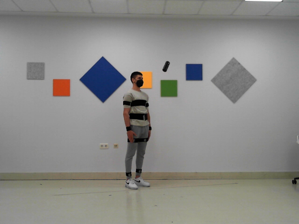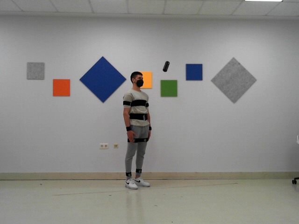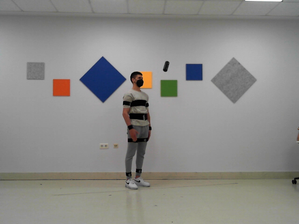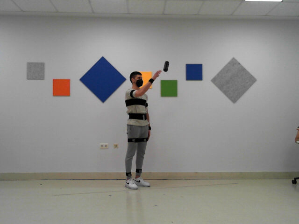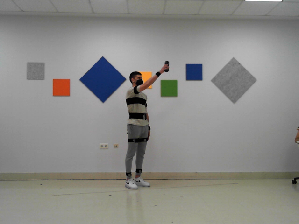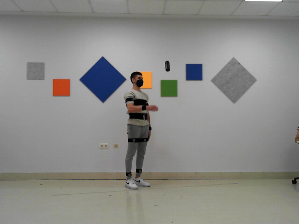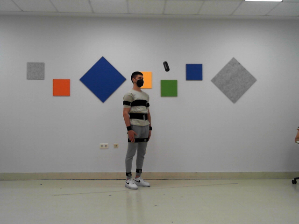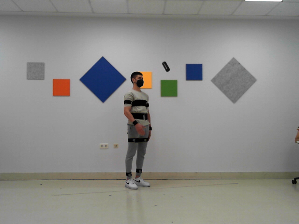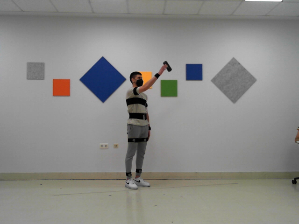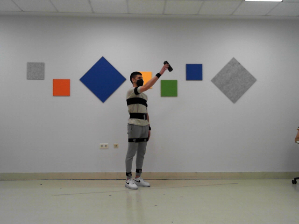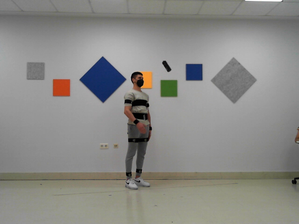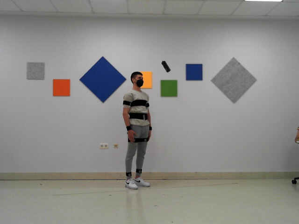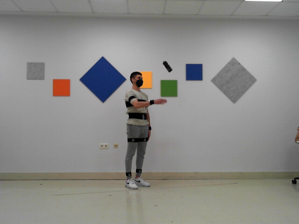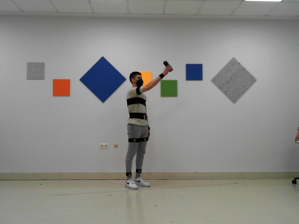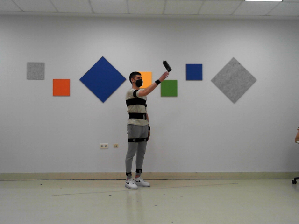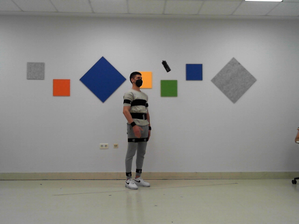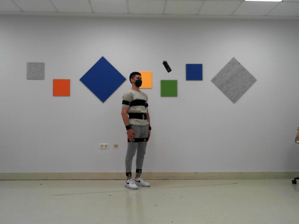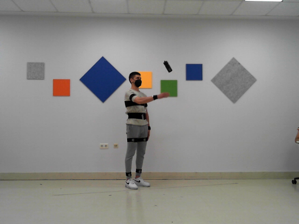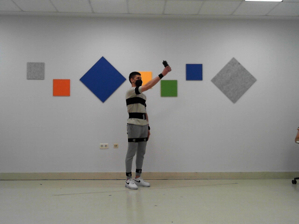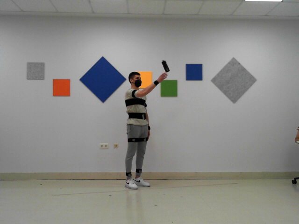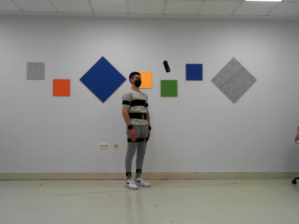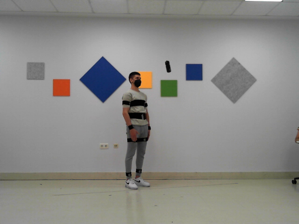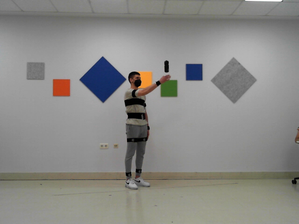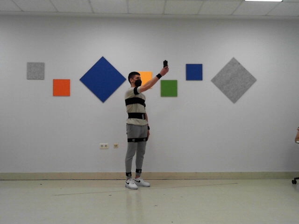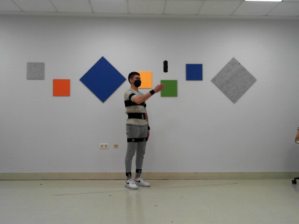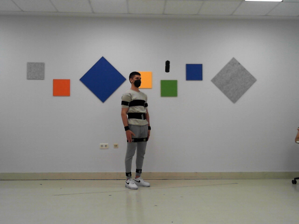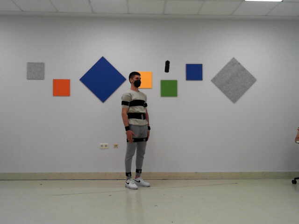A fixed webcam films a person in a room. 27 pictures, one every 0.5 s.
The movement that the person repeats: Reach up for a bottle in a high position, right hand.
